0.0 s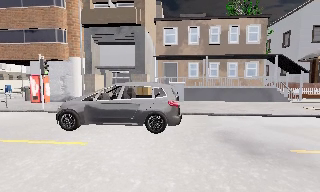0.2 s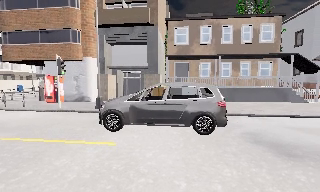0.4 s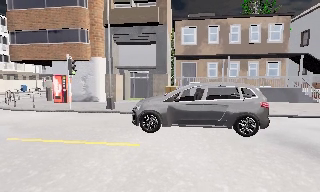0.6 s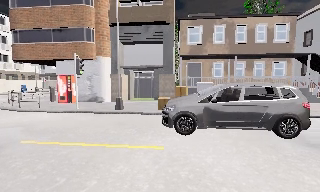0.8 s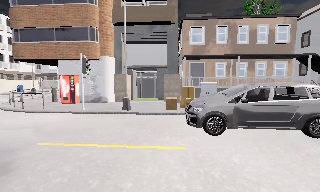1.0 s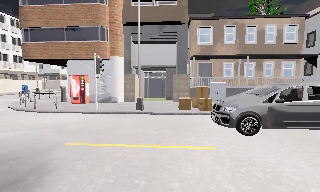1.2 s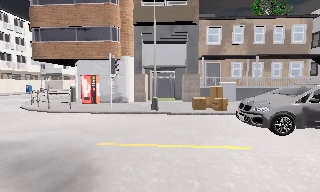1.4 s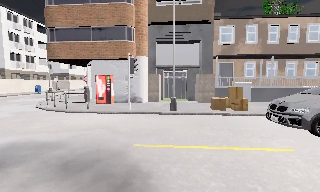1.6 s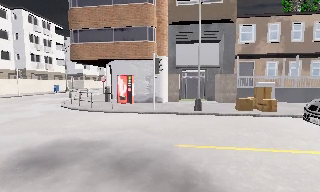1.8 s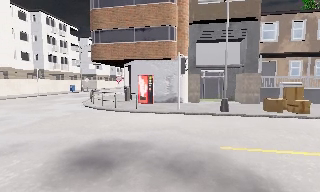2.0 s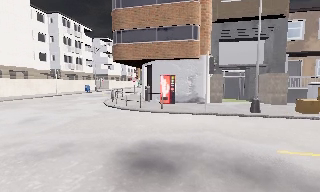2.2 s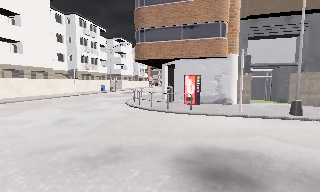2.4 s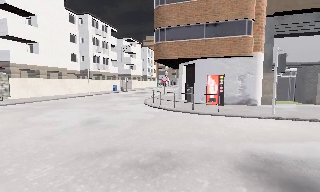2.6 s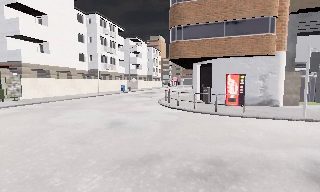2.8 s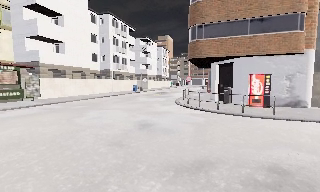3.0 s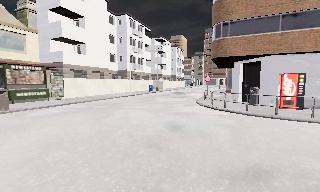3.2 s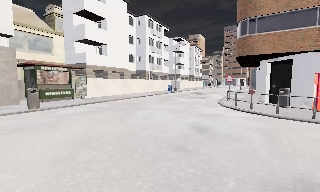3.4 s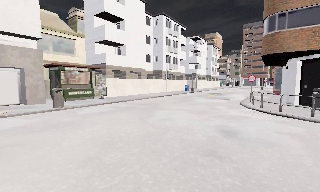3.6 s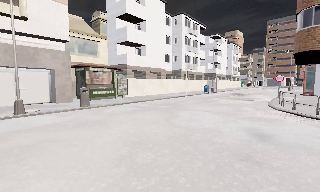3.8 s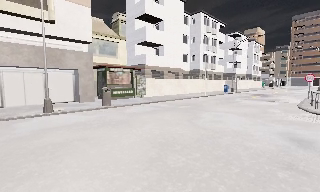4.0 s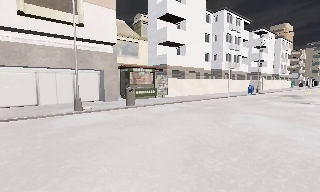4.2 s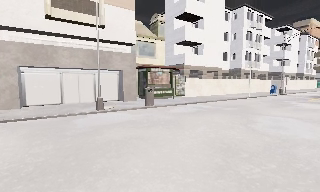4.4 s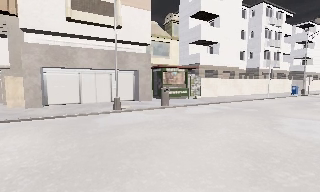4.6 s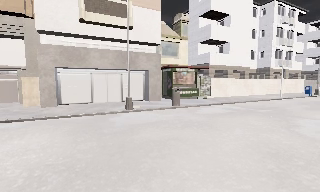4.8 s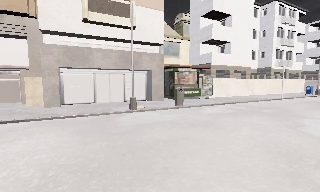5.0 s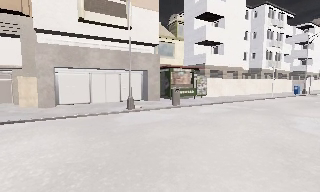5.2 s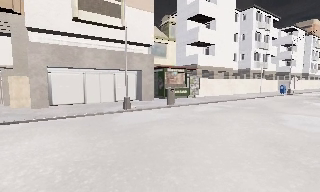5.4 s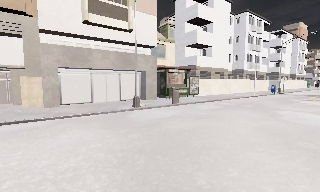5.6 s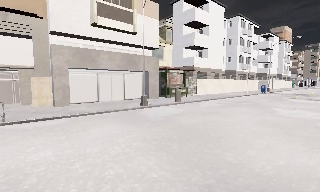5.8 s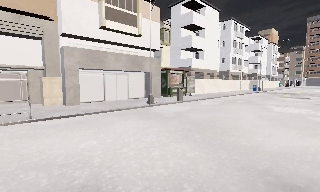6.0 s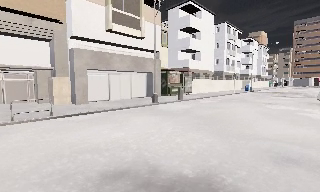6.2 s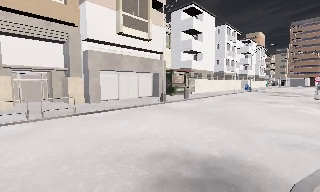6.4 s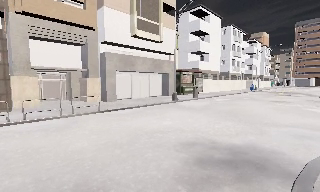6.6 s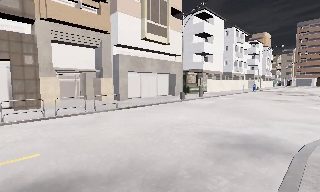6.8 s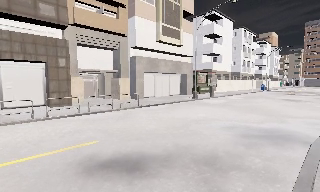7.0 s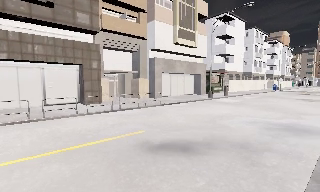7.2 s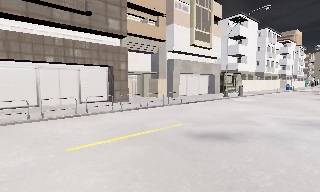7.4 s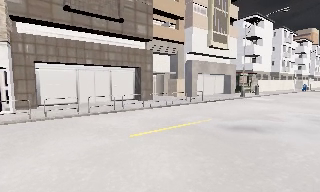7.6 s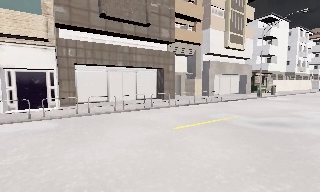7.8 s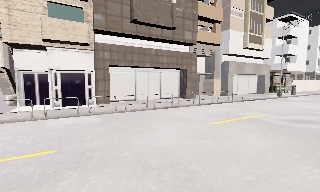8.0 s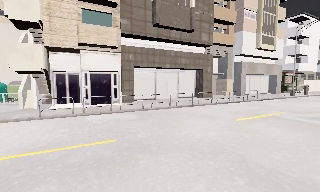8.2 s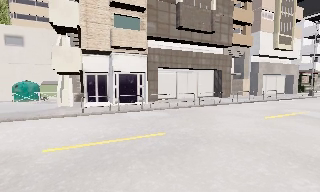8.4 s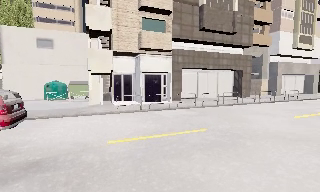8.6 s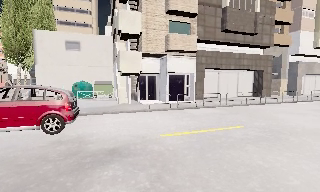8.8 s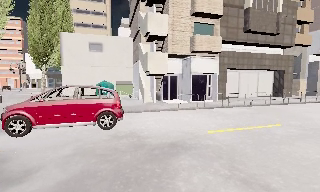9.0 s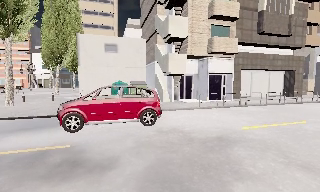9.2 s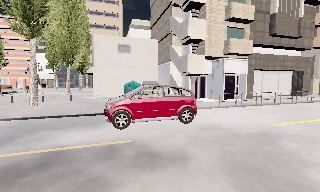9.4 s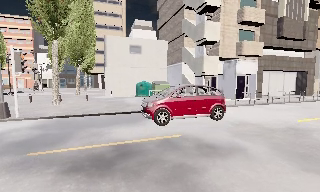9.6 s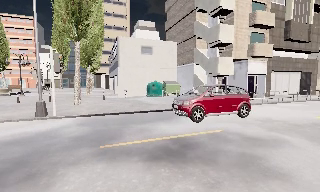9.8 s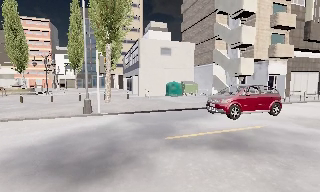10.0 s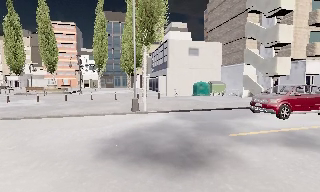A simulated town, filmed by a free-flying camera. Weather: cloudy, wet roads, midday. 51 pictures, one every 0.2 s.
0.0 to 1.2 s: The camera travels to its left, about 4.5 m, so close, fixed things drift to the right.
1.2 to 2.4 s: The camera pans to its left, which is counterclockwise from overhead, by about 15 degrees. It travels to its left, about 6 m, so close, fixed things drift to the right.
2.4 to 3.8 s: The camera pans to its left, which is counterclockwise from overhead, by about 30 degrees. It travels to its left, about 4 m, so close, fixed things drift to the right. It loses speed.
3.8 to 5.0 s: The camera swings to its left by about 15 degrees, and the scene slides to the right. It travels to its left, about 2 m, so close, fixed things drift to the right.
5.0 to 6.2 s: The camera pans to its right, which is clockwise from overhead, by about 15 degrees. It travels to its left and backward, about 6 m.
6.2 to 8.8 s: The camera pans to its left, which is counterclockwise from overhead, by about 30 degrees. It travels to its left and backward, about 17 m, so close, fixed things drift to the right.
8.8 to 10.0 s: The camera travels to its left, about 10 m, so close, fixed things drift to the right.
The film runs backward here.
